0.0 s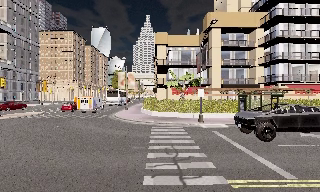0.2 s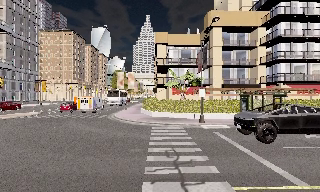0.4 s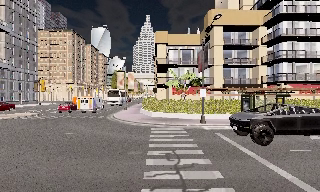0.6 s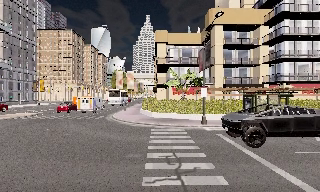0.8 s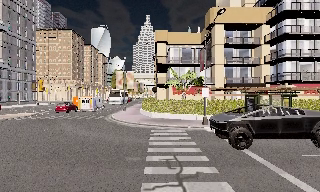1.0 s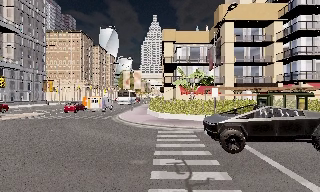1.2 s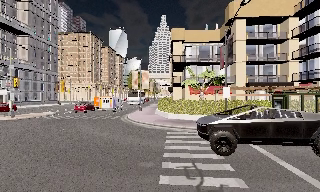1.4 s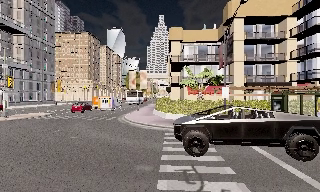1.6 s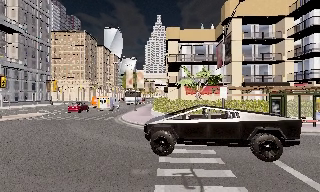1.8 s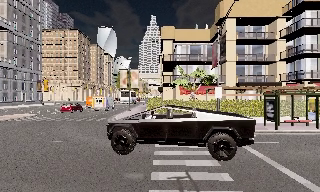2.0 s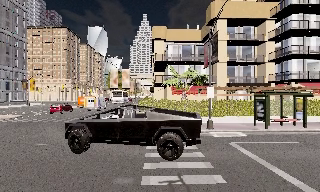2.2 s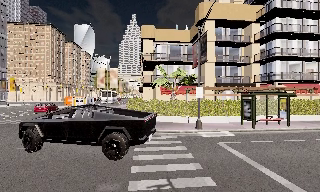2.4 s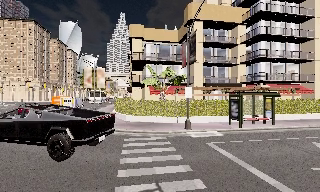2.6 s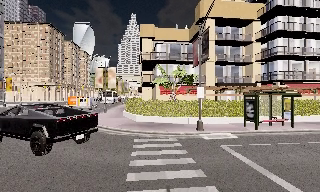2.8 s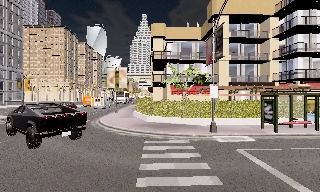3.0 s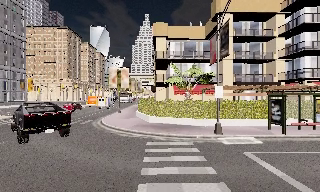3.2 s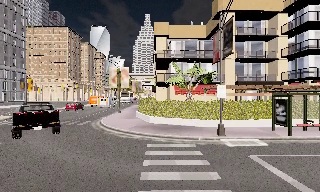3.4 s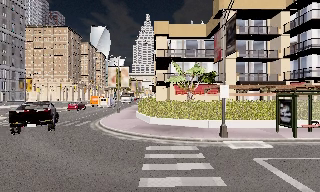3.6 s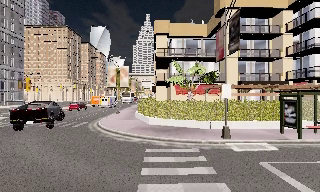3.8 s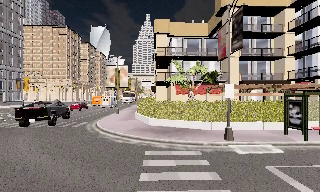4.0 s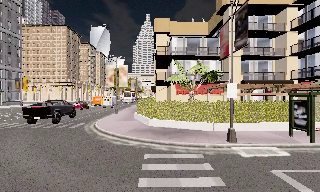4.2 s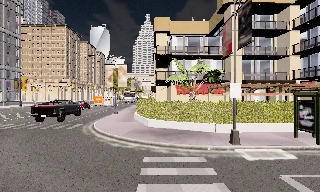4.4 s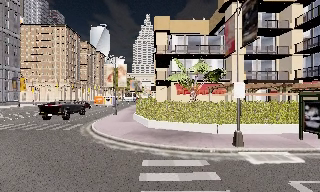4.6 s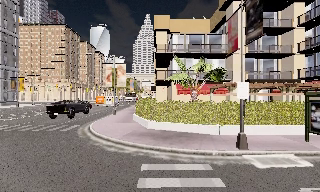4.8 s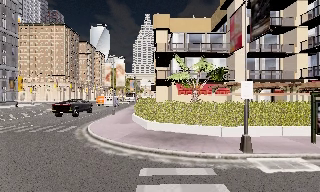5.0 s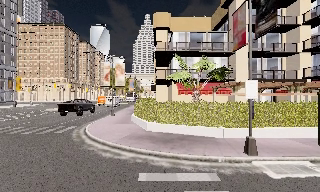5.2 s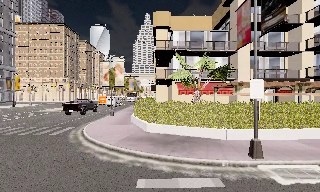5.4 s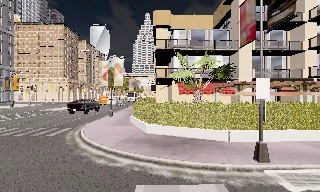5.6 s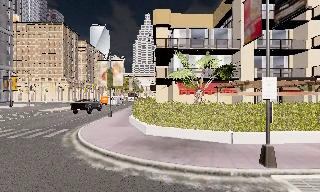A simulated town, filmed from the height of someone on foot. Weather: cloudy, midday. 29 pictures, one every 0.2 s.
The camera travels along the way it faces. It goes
forward.
0.0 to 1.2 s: The camera travels forward, about 2 m, so what stands in front looms larger.
1.2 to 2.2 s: The camera pans to its right, which is clockwise from overhead, by about 10 degrees. It travels forward, about 1.5 m, so what stands in front looms larger.
2.2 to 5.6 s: The camera travels forward, about 6 m, so what stands in front looms larger.
The film runs forward here.
